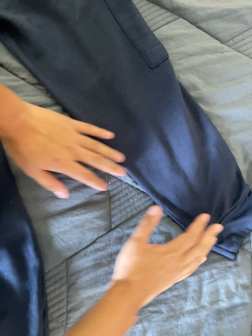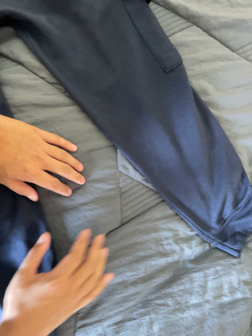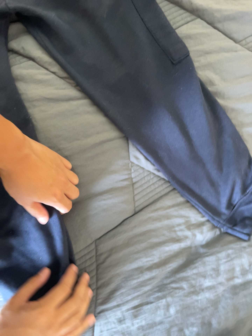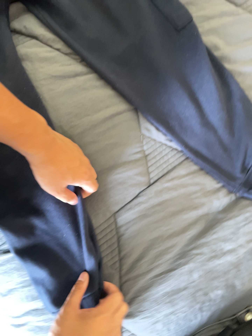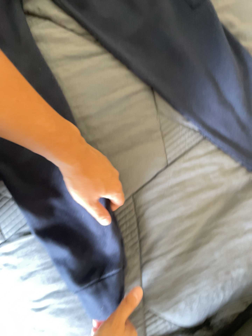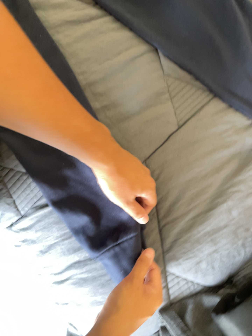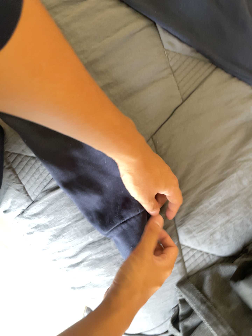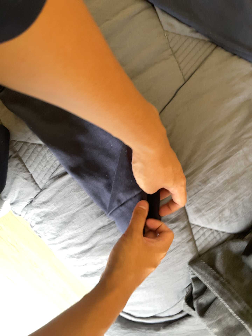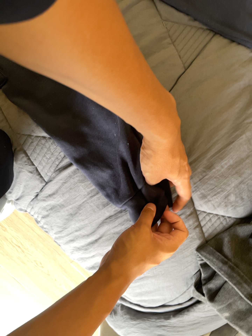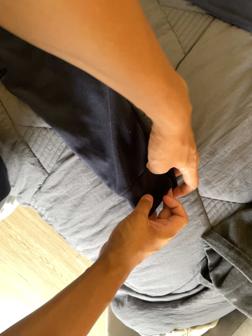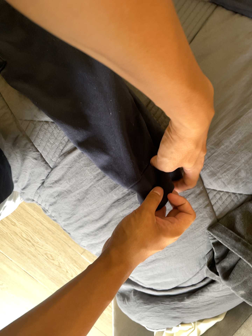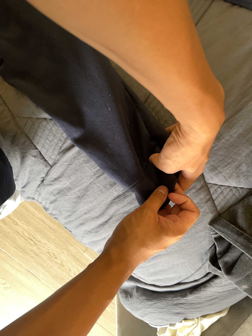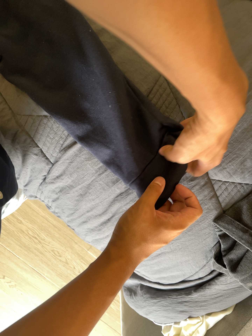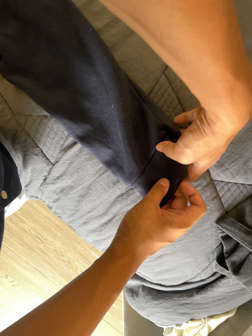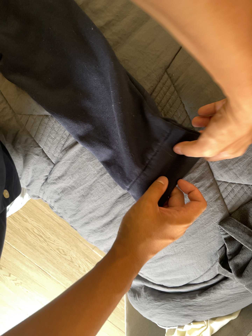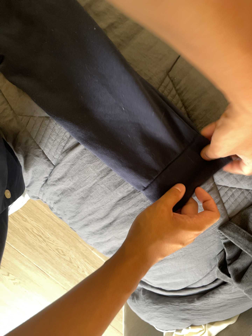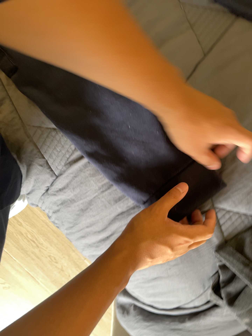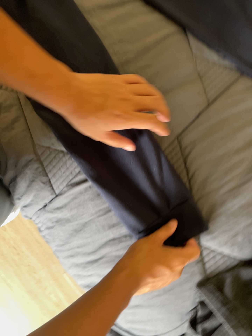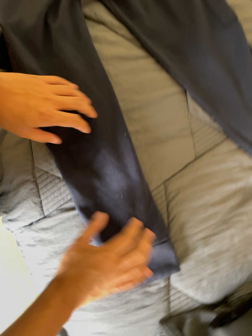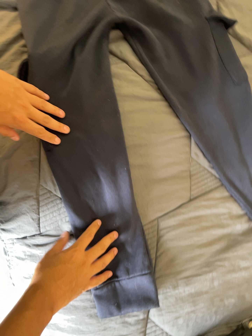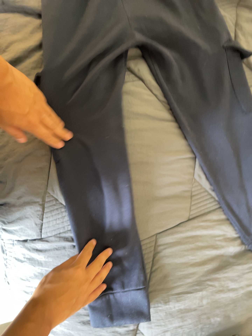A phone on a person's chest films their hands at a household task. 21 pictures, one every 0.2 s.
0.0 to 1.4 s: The camera travels toward the bottom of its view and to its left, about 24 cm, so close, fixed things drift upward. It rolls about its line of sight by about 20 degrees, and the scene rotates counterclockwise.
1.4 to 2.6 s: The camera shifts only a little, or ends up much as it began.
2.6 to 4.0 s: The camera pans to its right by about 10 degrees. It travels toward the top of its view, backward and to its left, about 24 cm, so close, fixed things drift downward. Its aim tips toward the top of its view by about 10 degrees, and the scene shifts downward. It rolls about its line of sight by about 40 degrees, and the scene rotates clockwise.
The film runs forward here.
